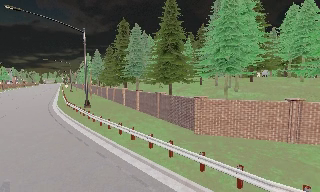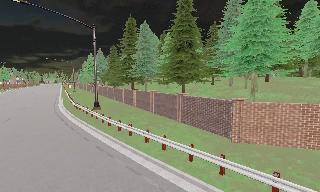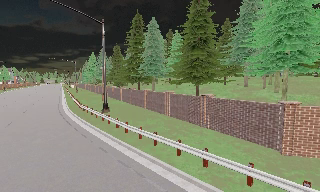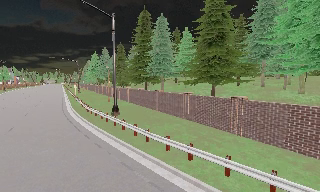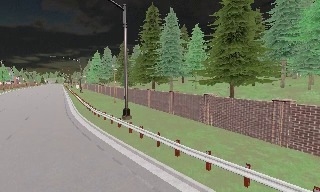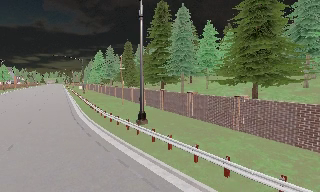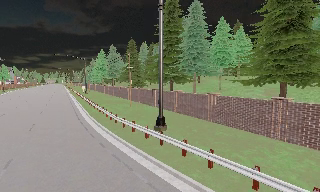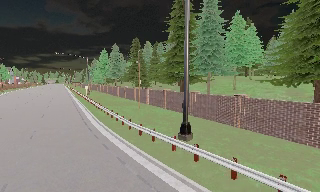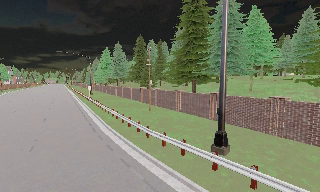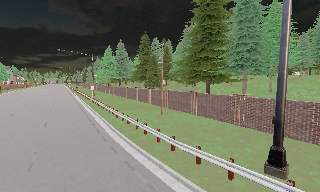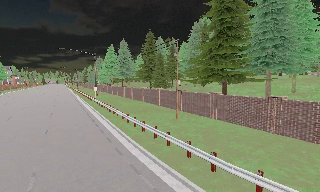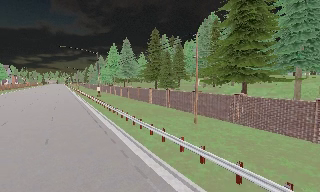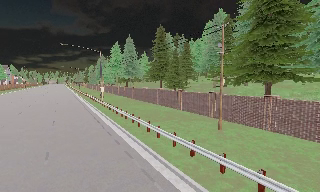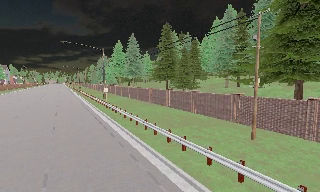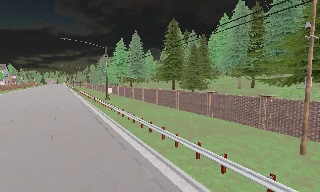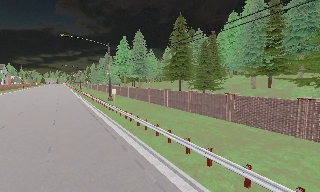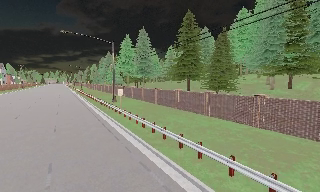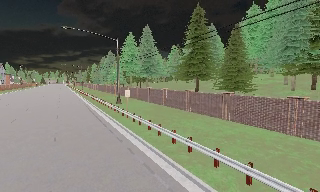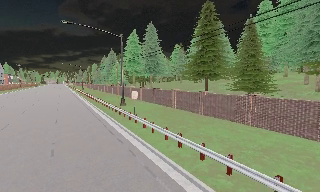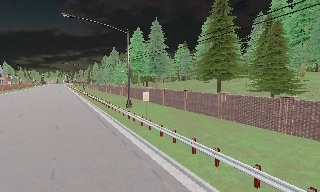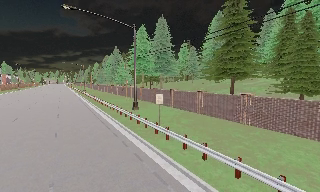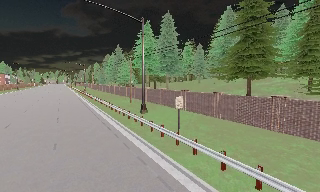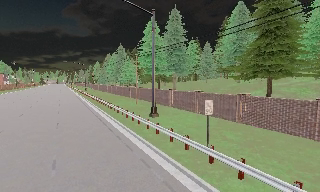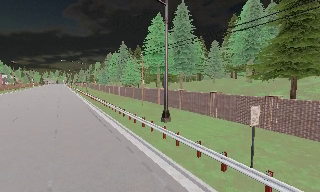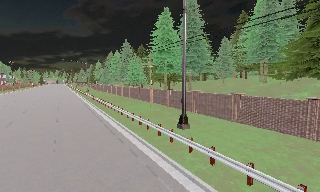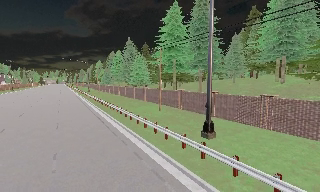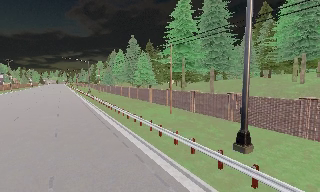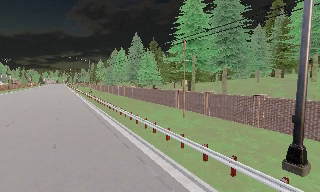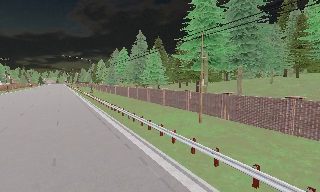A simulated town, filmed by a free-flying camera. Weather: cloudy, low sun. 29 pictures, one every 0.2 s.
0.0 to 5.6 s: The camera travels forward and to its left, about 65 m, so what stands in front looms larger.
The film runs forward here.
